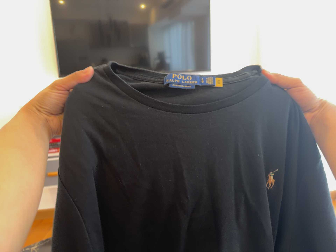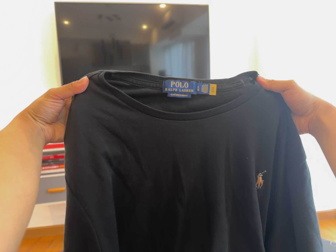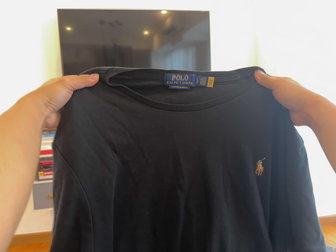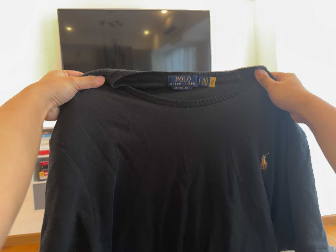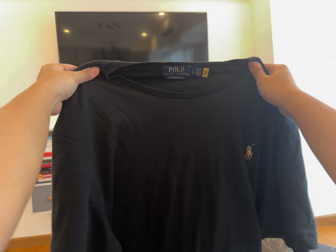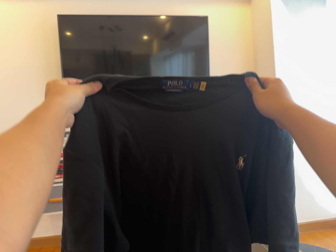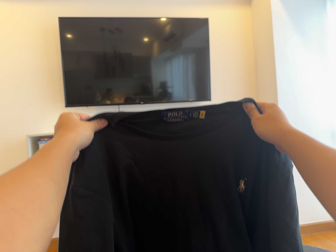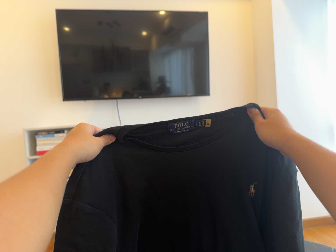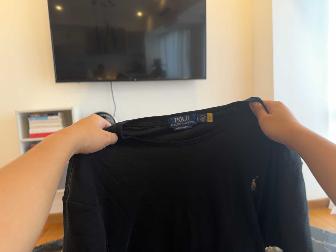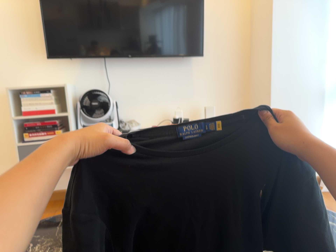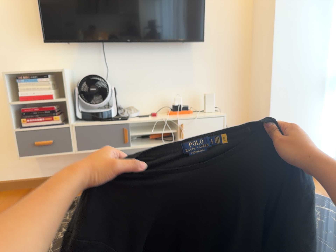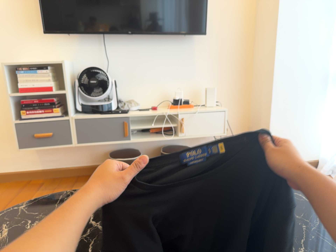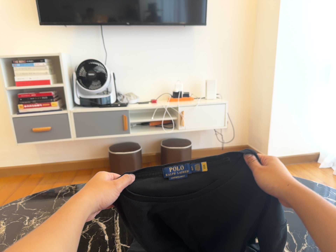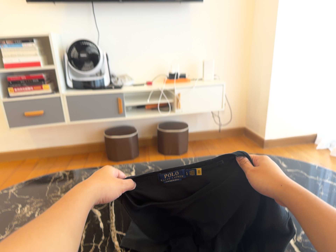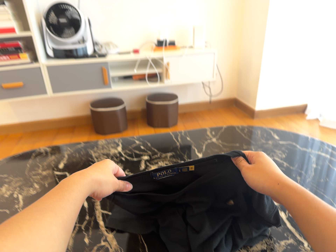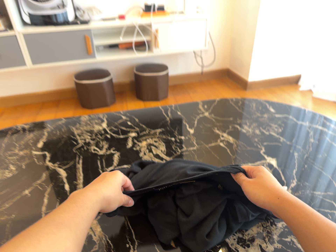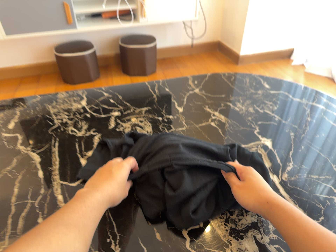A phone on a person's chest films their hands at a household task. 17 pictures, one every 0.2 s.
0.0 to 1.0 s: The camera shifts only a little, or ends up much as it began.
1.0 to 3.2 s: The camera pans to its right by about 10 degrees. It travels forward, about 32 cm. Its aim tips toward the bottom of its view by about 40 degrees, and the scene shifts upward.
The film runs backward here.
